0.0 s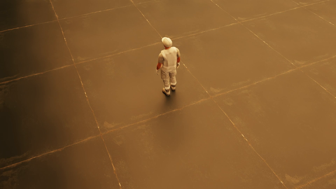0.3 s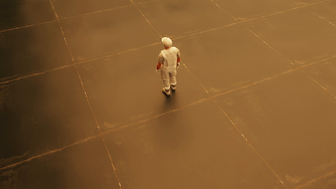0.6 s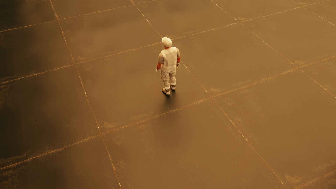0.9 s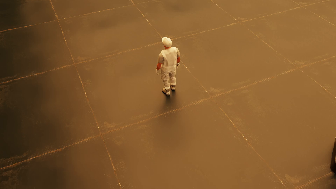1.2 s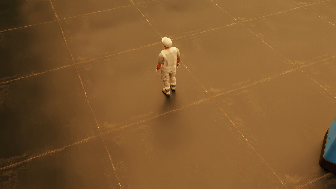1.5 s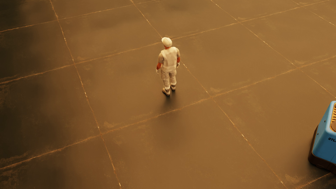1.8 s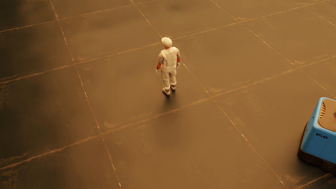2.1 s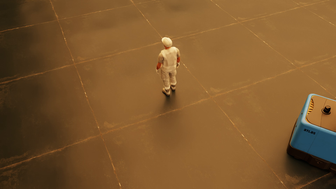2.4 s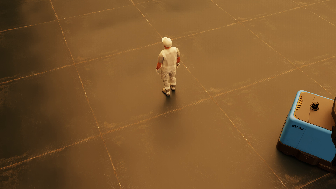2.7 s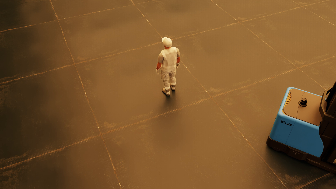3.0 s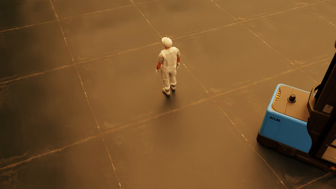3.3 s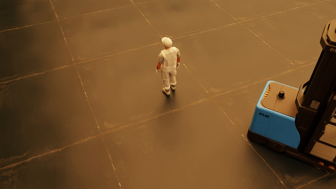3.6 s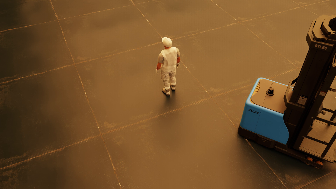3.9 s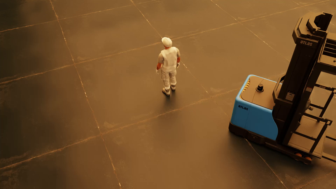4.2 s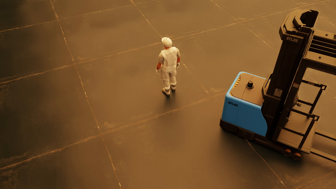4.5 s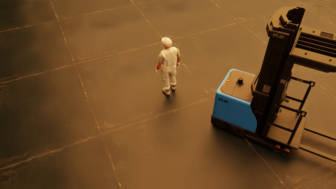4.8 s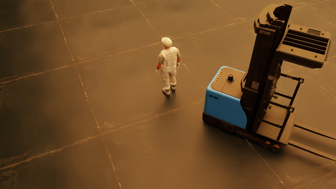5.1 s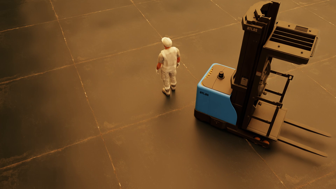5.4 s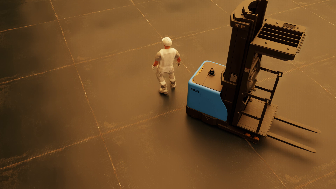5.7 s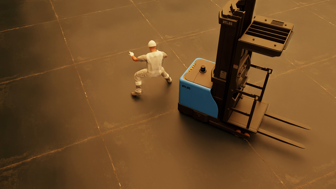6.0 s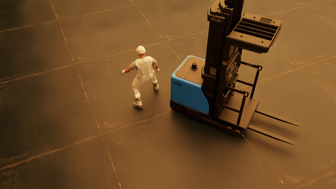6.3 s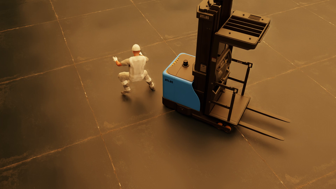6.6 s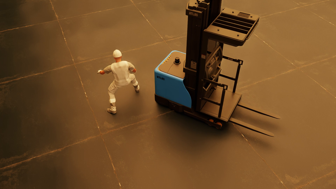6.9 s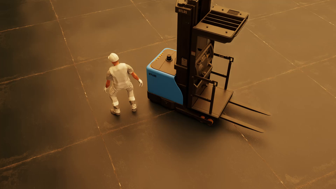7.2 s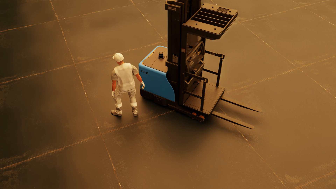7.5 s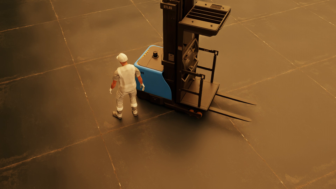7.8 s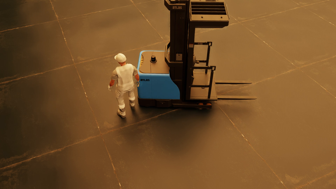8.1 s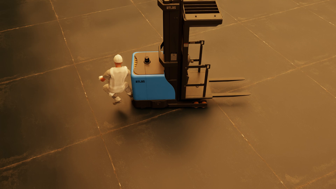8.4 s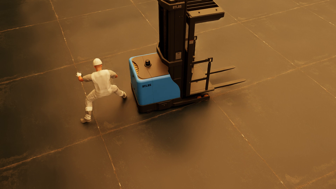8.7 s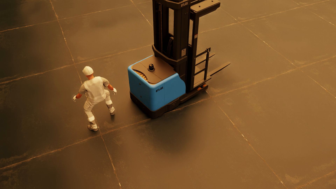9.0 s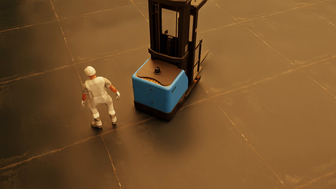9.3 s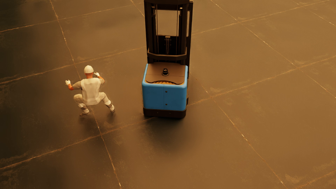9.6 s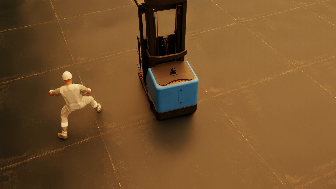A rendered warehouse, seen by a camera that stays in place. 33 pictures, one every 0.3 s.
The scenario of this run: Near miss between a forklift and a person.
